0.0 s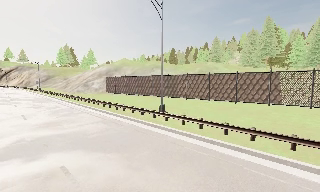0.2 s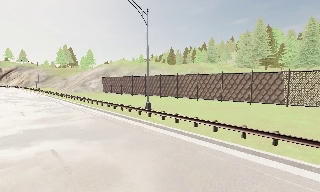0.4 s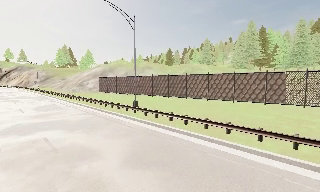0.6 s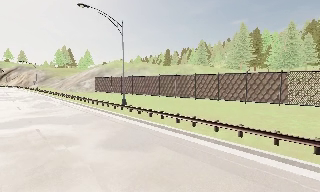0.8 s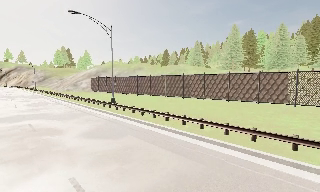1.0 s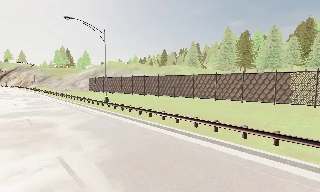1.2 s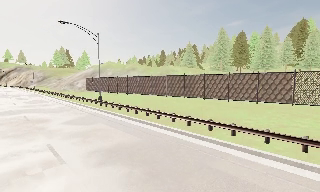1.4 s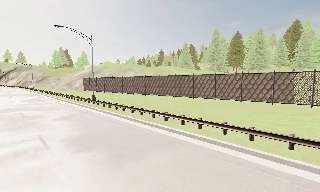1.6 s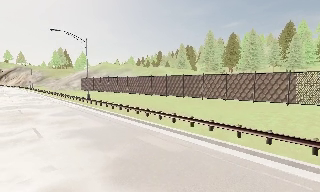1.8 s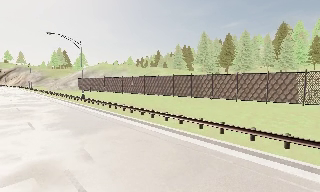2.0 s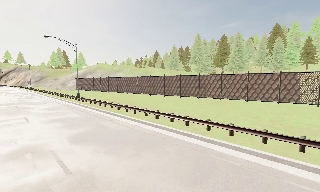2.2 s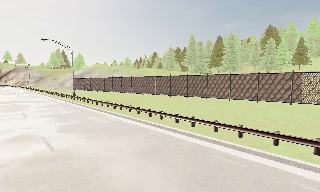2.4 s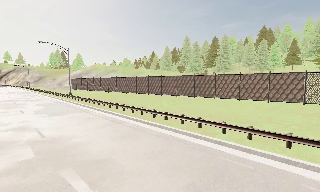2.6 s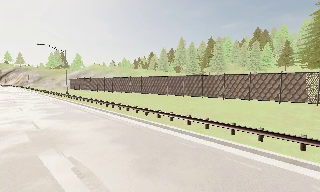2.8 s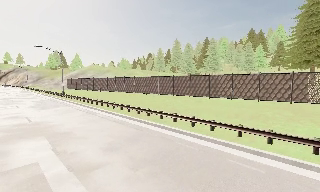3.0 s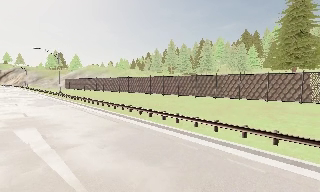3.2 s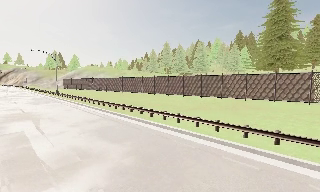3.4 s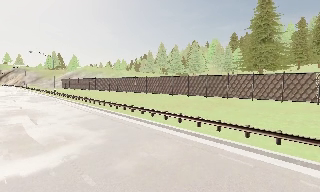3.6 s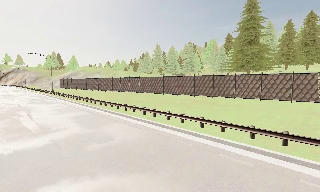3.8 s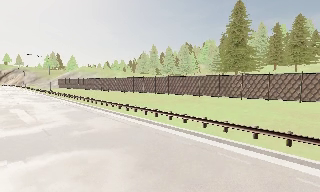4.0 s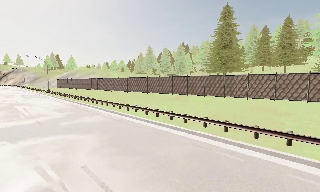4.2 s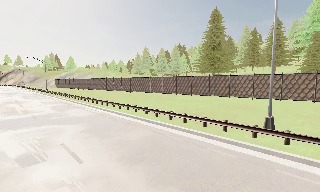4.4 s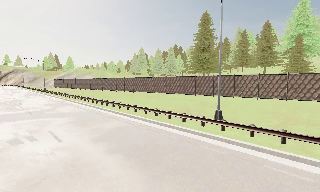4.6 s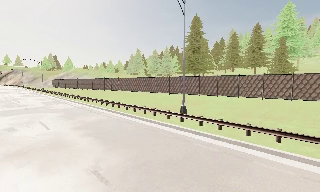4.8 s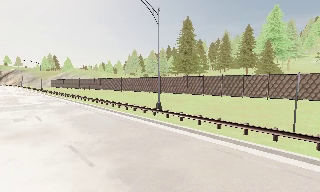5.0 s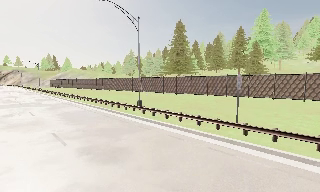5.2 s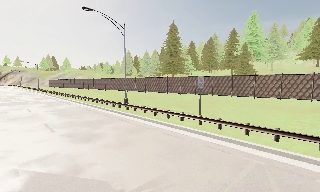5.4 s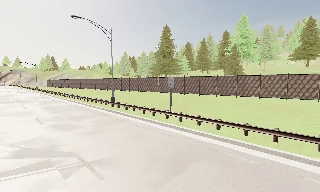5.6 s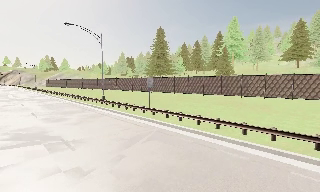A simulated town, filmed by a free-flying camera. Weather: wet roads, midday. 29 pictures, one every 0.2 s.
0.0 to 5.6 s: The camera travels backward and to its right, about 55 m, so what stands in front gets smaller.
The film runs backward here.
